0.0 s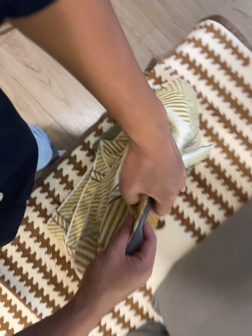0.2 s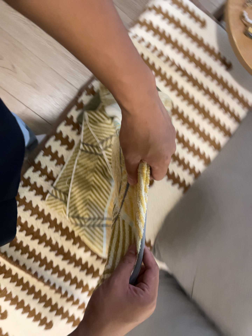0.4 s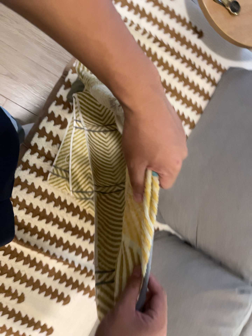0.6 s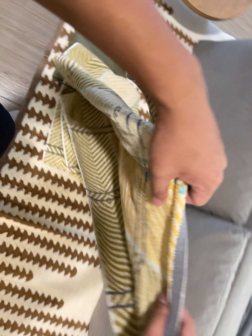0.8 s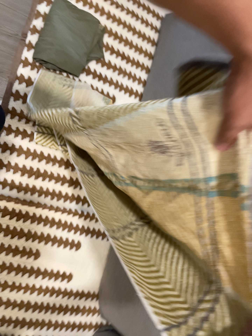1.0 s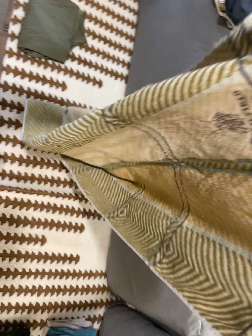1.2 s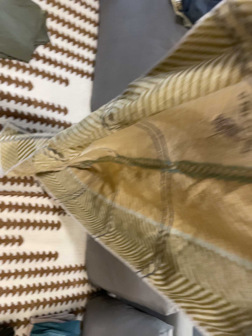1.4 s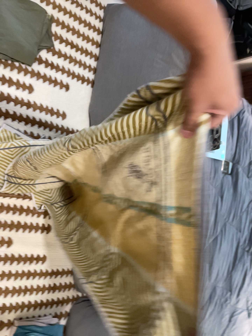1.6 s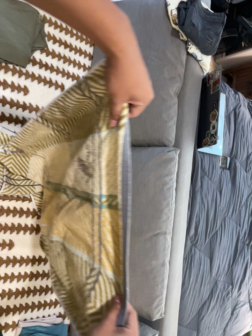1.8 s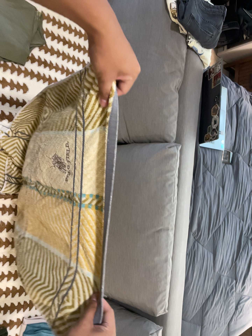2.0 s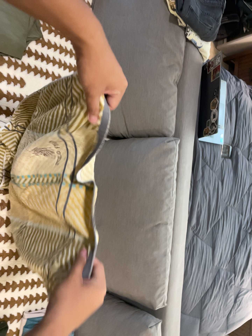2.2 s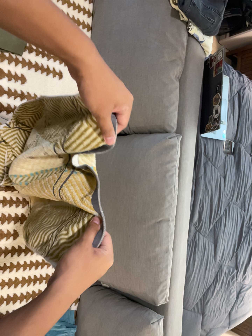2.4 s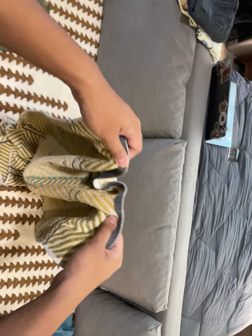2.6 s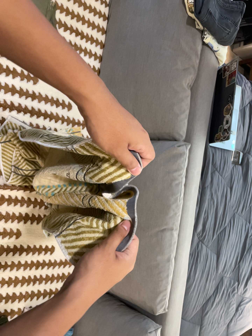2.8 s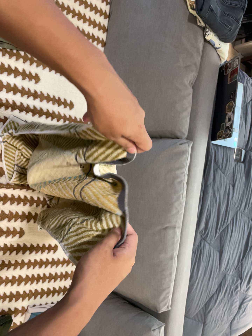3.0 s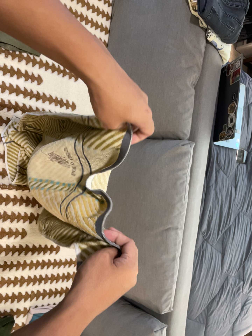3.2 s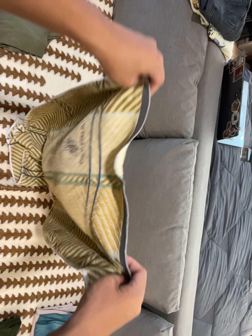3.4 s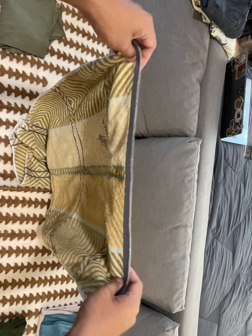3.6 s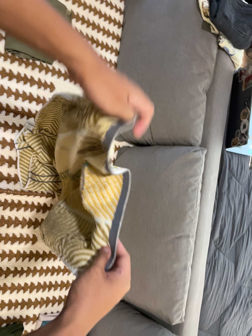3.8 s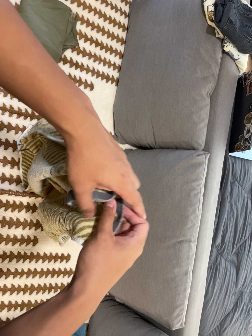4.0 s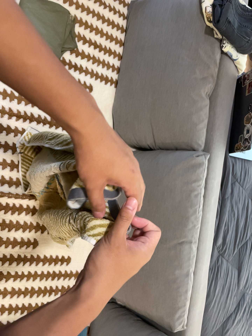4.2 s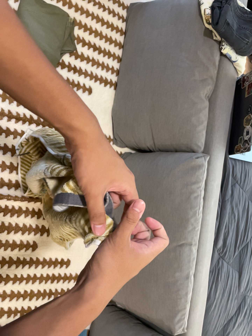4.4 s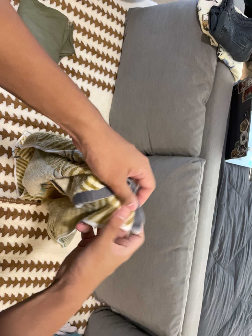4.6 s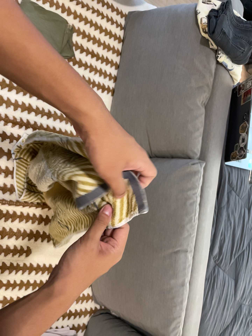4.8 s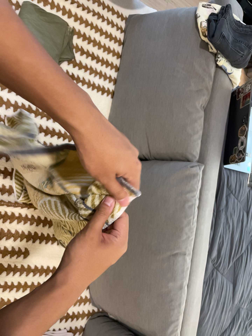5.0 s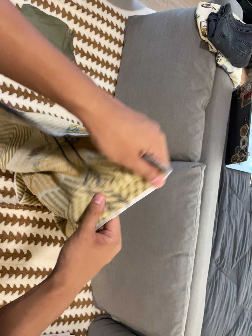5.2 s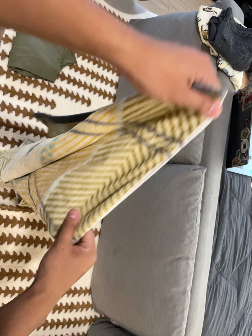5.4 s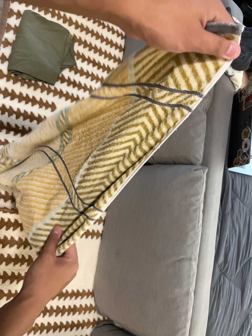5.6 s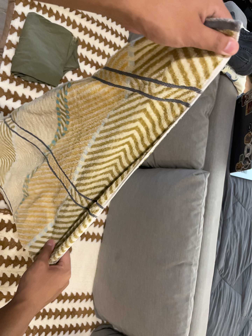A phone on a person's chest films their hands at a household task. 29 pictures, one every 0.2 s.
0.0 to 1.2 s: The camera pans to its right by about 35 degrees. It travels toward the bottom of its view, to its left and backward, about 50 cm, so close, fixed things drift upward. Its aim tips toward the bottom of its view by about 10 degrees, and the scene shifts upward. It rolls about its line of sight by about 40 degrees, and the scene rotates counterclockwise.
1.2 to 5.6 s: The camera shifts only a little, or ends up much as it began.
The film runs forward here.
